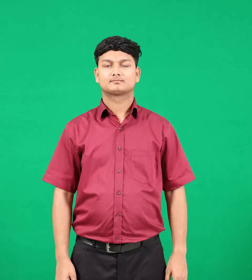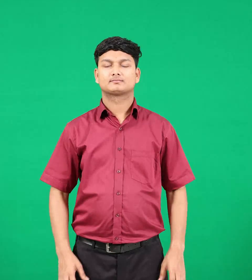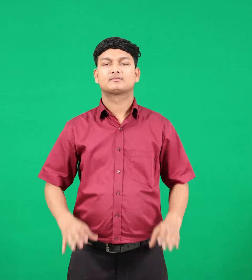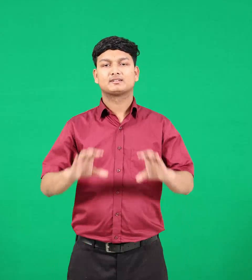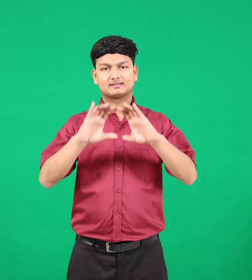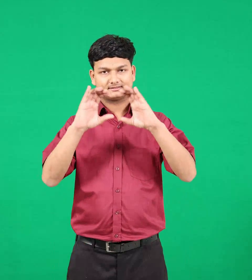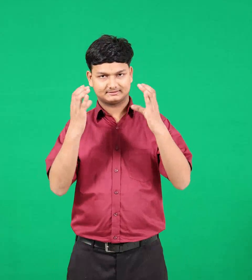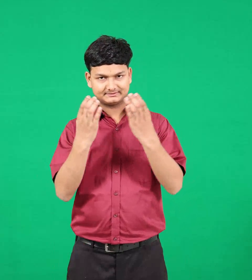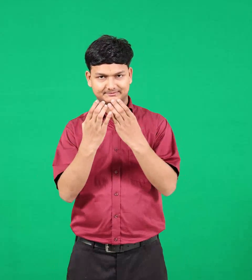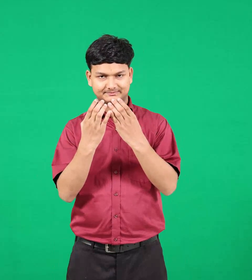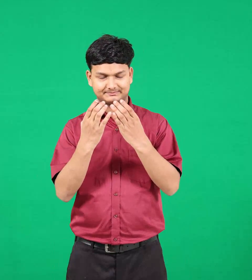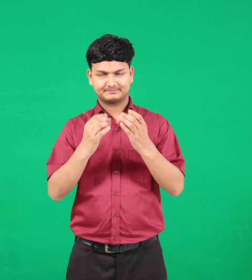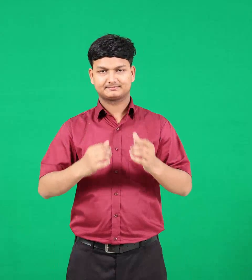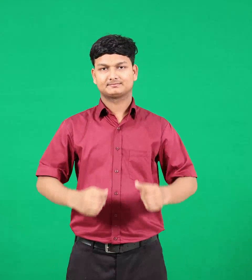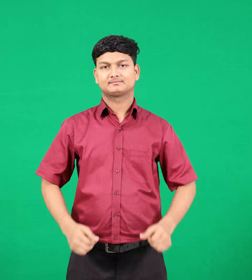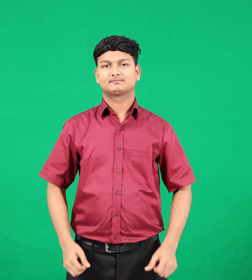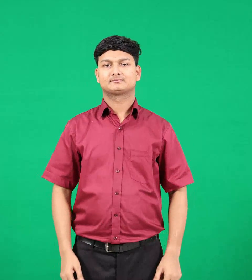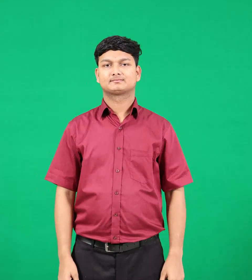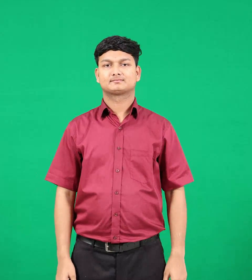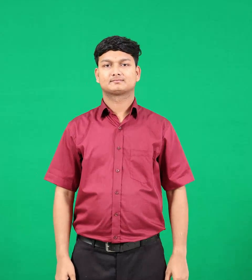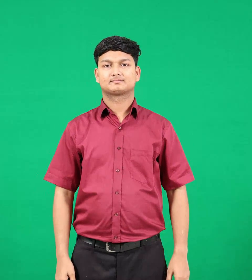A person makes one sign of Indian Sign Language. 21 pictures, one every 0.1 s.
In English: class
